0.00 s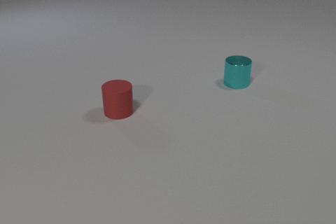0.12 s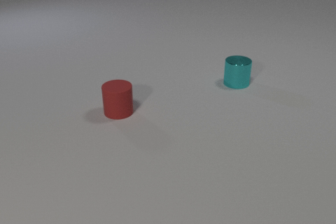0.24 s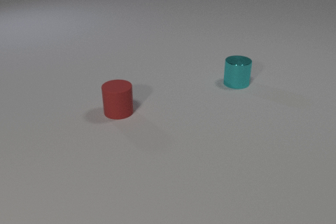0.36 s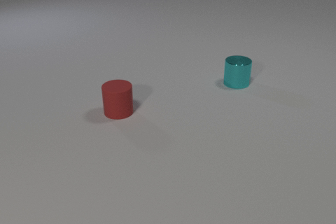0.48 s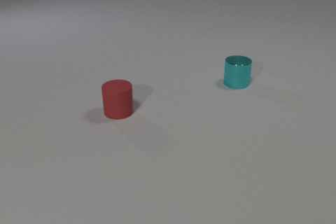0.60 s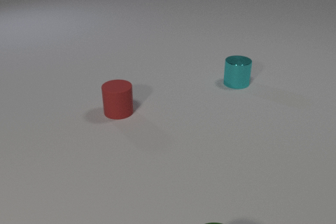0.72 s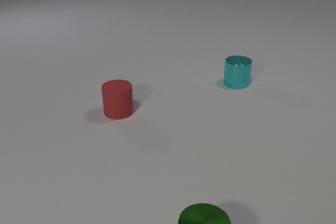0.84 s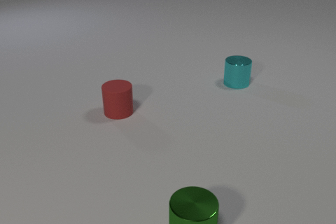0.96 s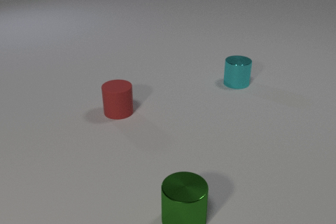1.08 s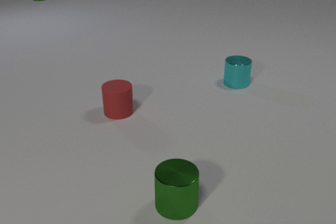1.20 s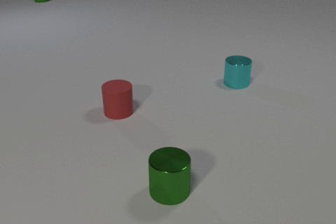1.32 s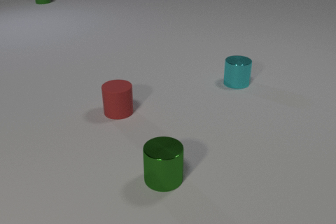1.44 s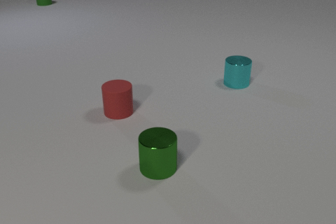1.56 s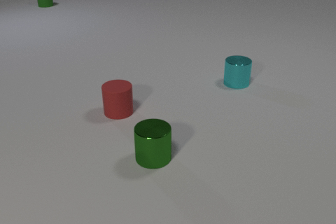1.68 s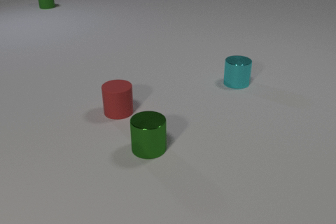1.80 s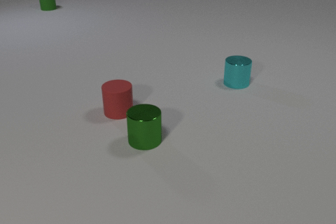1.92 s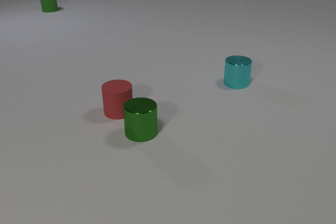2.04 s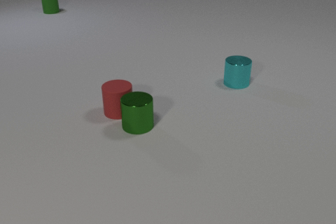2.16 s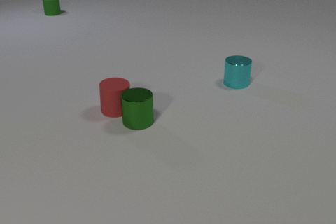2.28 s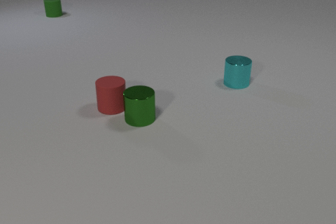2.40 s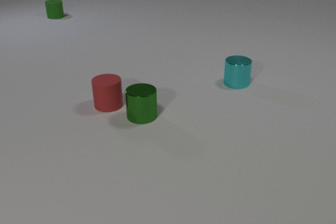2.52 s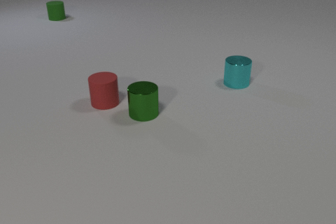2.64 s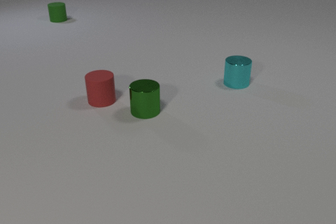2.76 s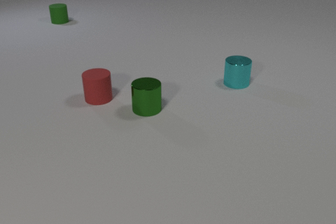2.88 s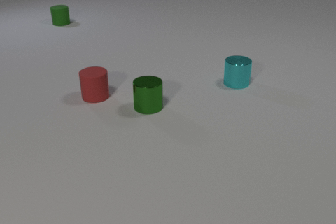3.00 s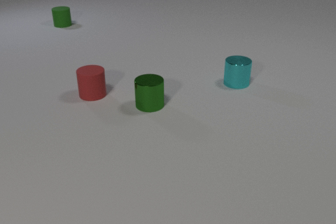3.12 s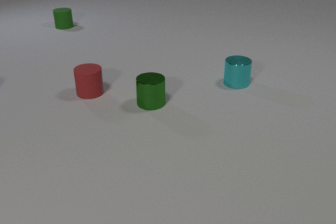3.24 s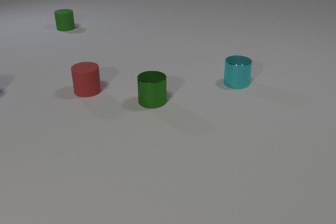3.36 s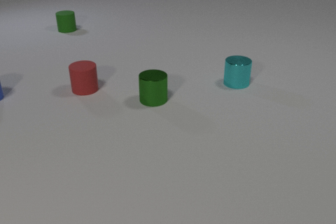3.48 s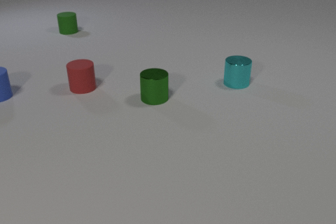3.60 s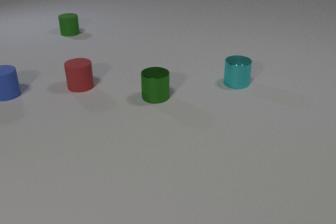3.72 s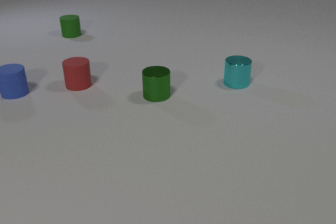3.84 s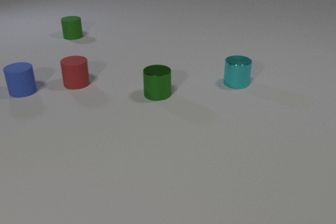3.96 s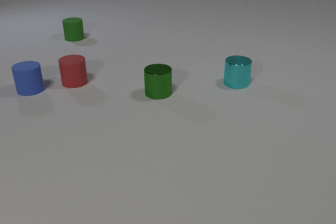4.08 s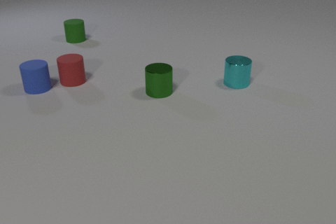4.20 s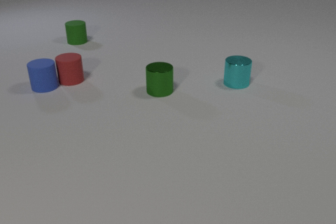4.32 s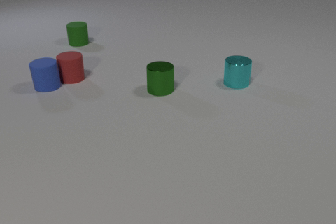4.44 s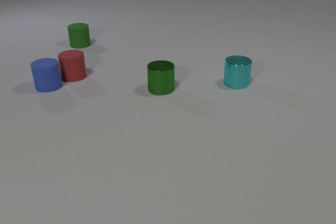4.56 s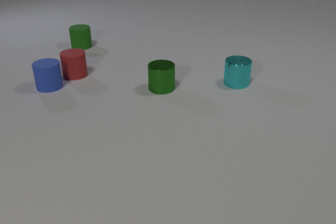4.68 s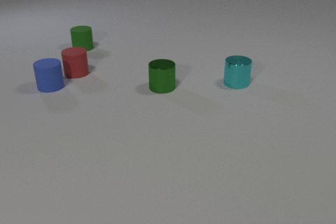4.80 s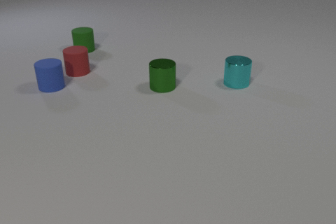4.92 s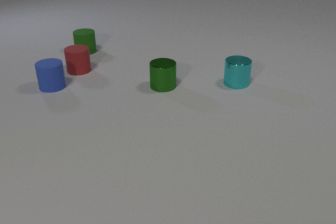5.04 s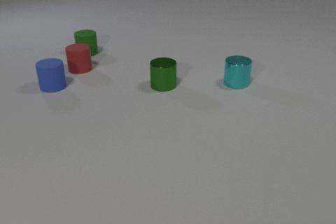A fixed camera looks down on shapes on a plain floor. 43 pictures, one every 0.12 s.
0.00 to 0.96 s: The green metal cylinder comes in at the bottom edge, slides away from the camera and to the left. The green rubber cylinder comes in at the top edge.
0.96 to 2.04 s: The green metal cylinder slides away from the camera. The green rubber cylinder slides toward the camera.
2.04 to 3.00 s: The green metal cylinder slides away from the camera. The red rubber cylinder slides away from the camera and to the left. The green rubber cylinder slides toward the camera. The green metal cylinder and the red rubber cylinder collide.
3.00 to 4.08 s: The green metal cylinder slides away from the camera. The red rubber cylinder slides away from the camera and to the left. The blue rubber cylinder comes in at the left edge, slides to the right. The green rubber cylinder slides toward the camera.
4.08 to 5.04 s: The green metal cylinder slides away from the camera. The red rubber cylinder slides away from the camera. The blue rubber cylinder slides to the right. The green rubber cylinder slides toward the camera. The red rubber cylinder and the blue rubber cylinder collide.
How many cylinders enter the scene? 3.
How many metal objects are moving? 1.
How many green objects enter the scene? 2.
